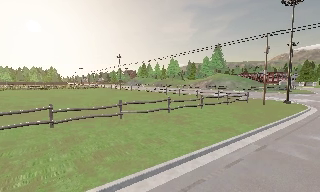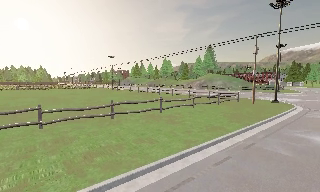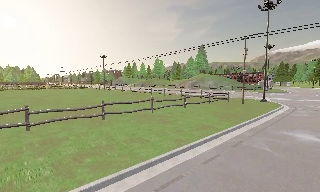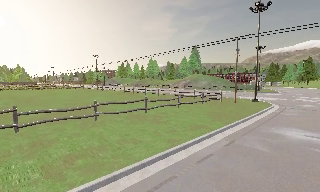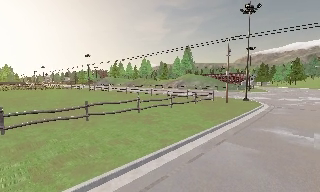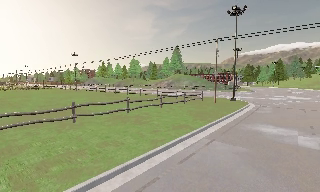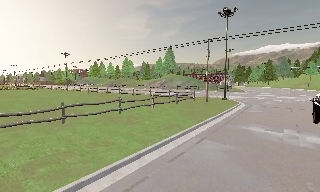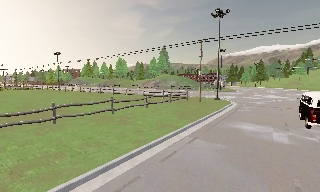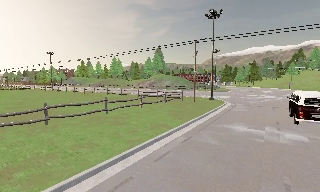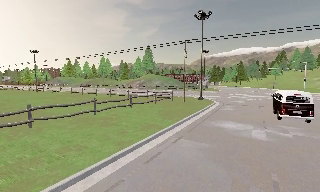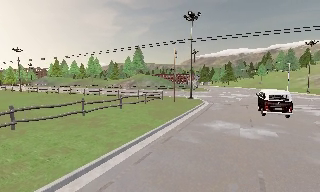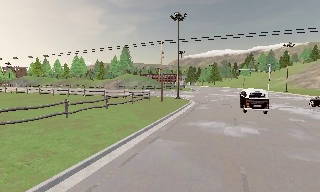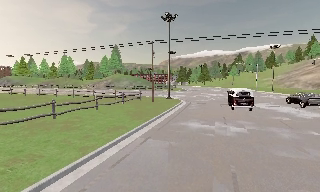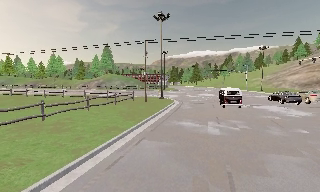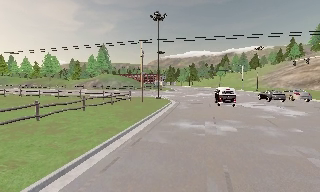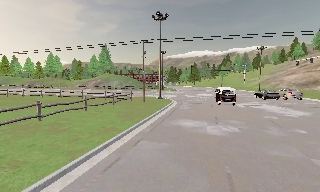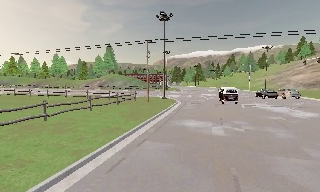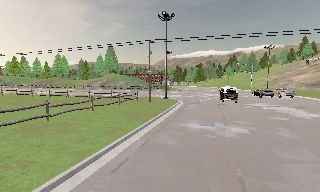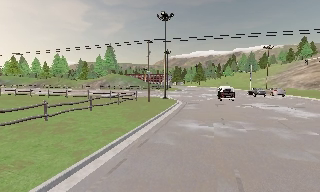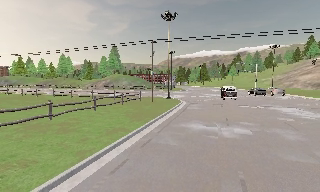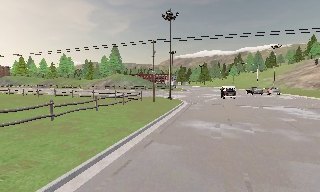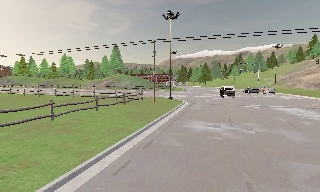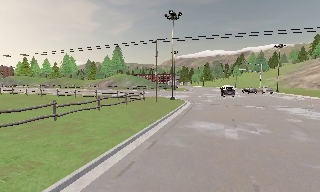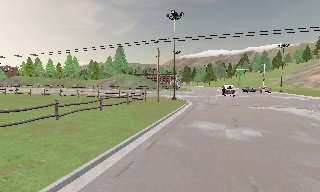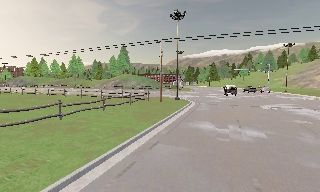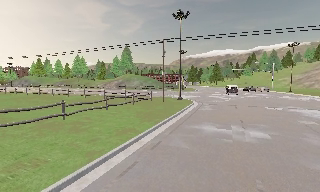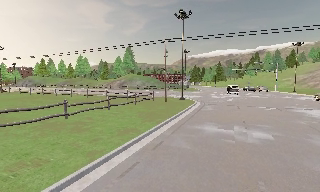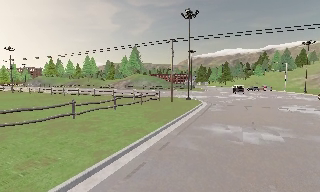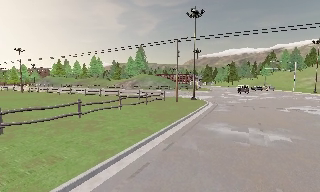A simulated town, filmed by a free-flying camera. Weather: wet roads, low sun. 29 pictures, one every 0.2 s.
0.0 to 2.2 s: The scene slides to the left, as the camera pans about 30 degrees to its right. It travels to its right, about 0.5 m, so close, fixed things drift to the left.
2.2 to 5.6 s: The camera travels forward, about 0.5 m, so what stands in front looms larger.
The film runs forward here.
